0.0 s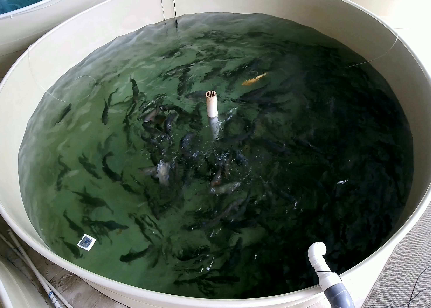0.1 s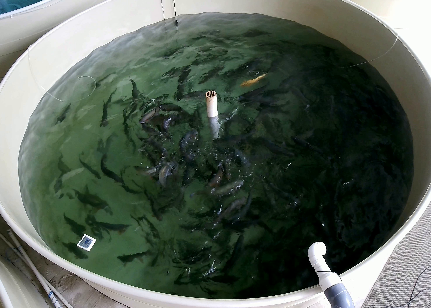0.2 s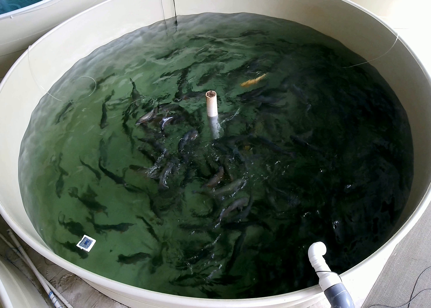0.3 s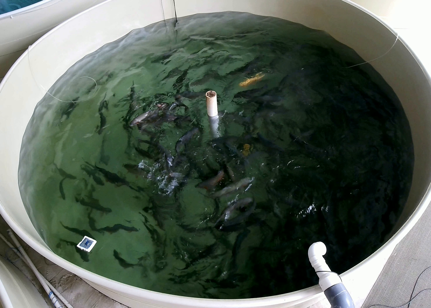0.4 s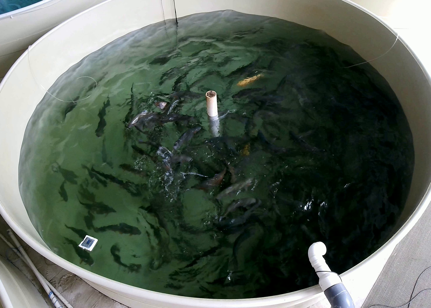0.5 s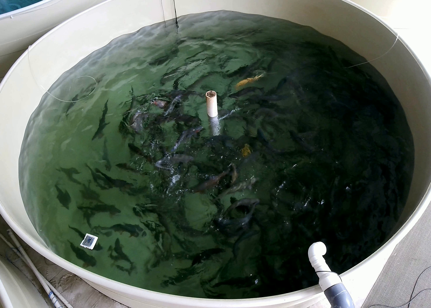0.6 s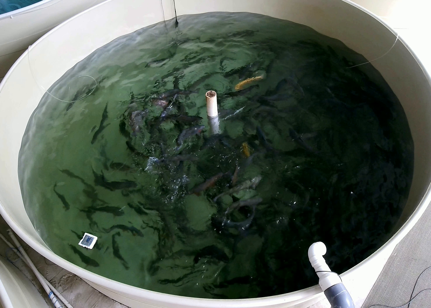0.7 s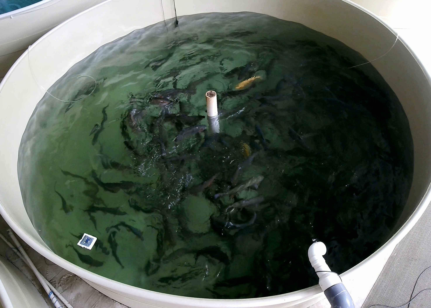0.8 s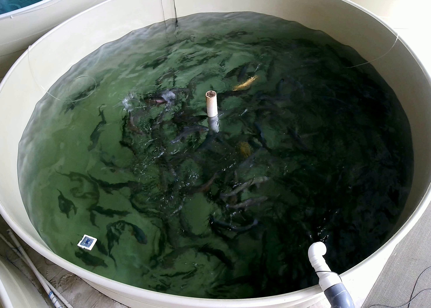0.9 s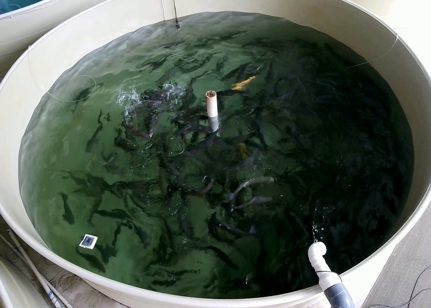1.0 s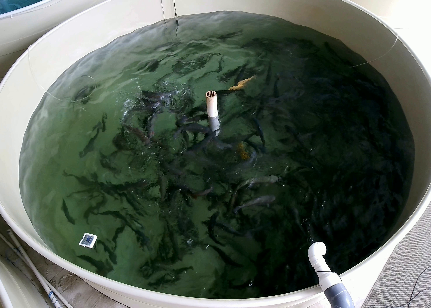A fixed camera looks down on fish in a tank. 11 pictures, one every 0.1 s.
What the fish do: Foraging.
